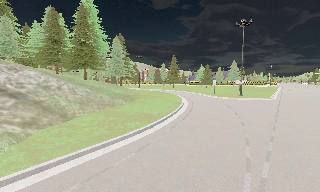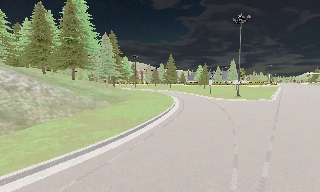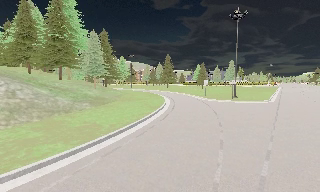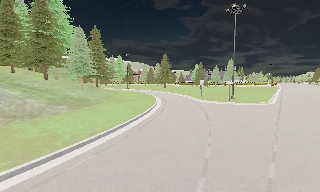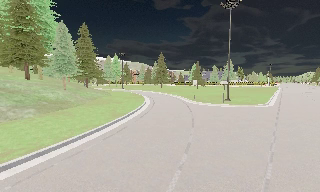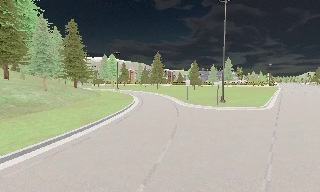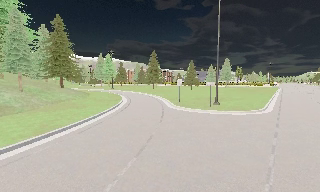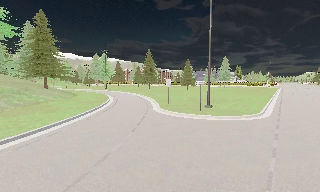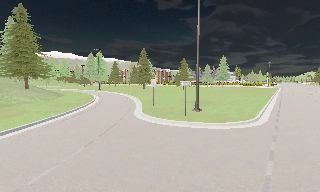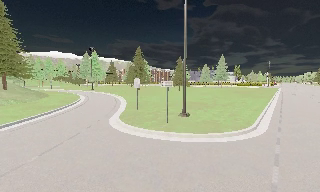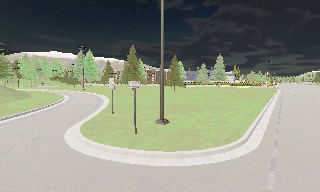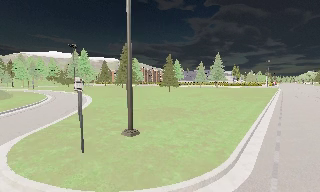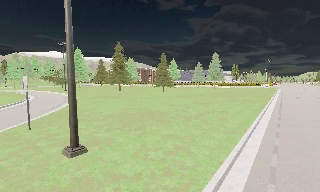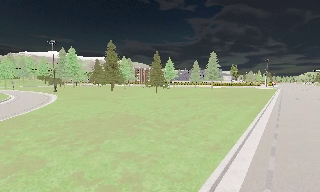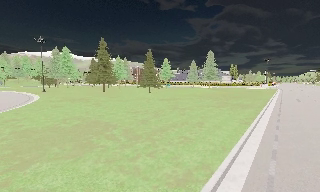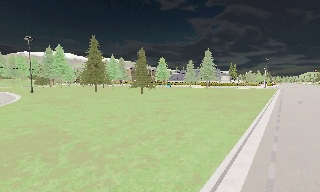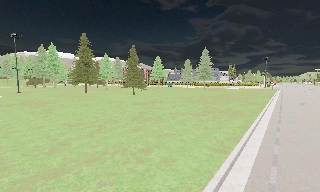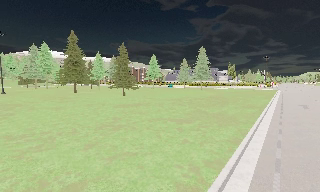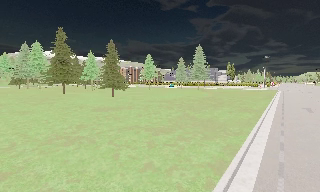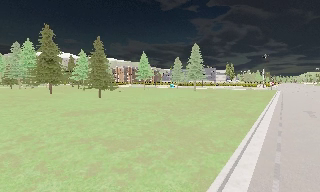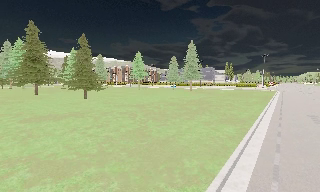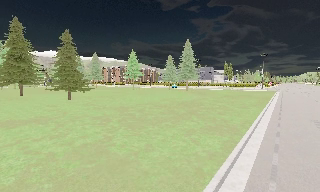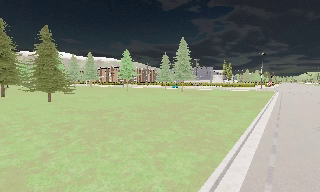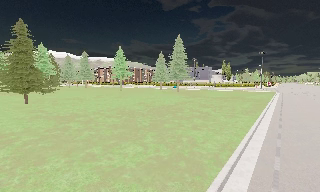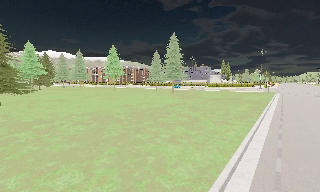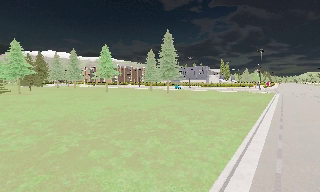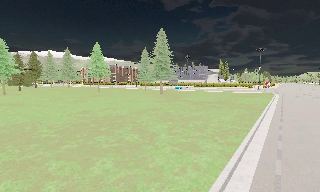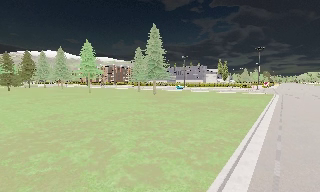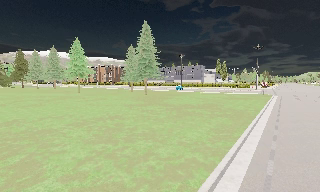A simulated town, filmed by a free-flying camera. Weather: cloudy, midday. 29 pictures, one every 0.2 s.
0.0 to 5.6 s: The camera travels forward and to its right, about 60 m, so what stands in front looms larger.
The film runs forward here.
